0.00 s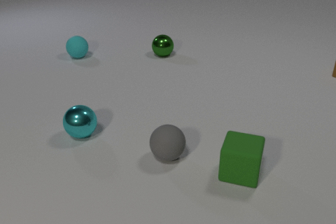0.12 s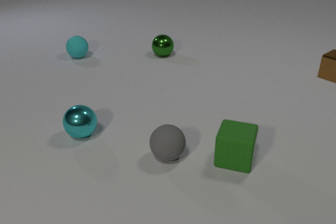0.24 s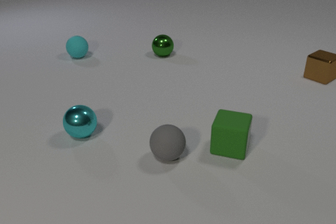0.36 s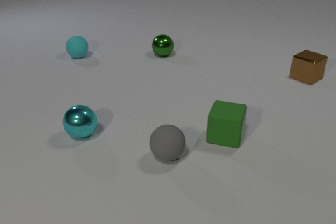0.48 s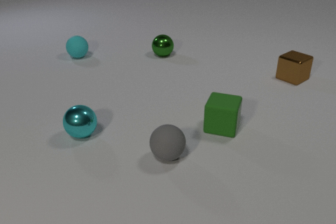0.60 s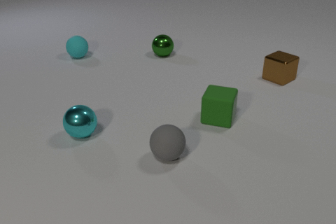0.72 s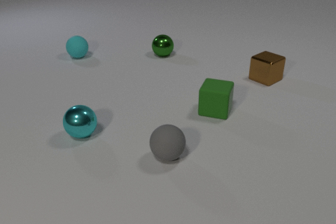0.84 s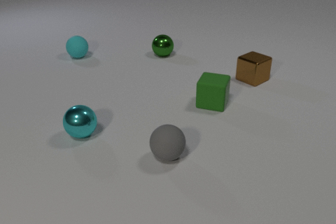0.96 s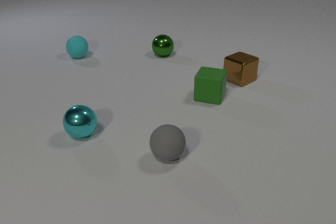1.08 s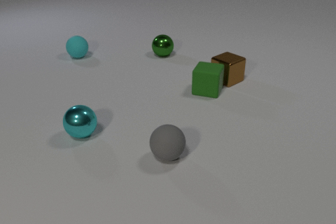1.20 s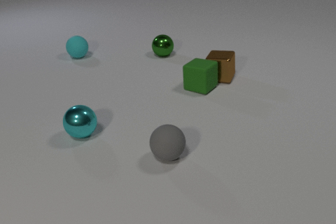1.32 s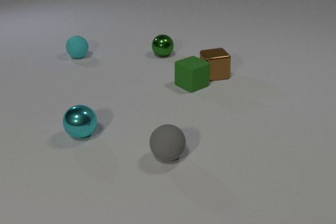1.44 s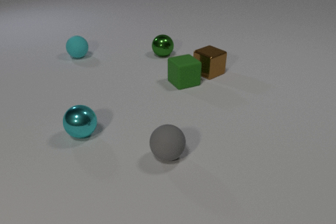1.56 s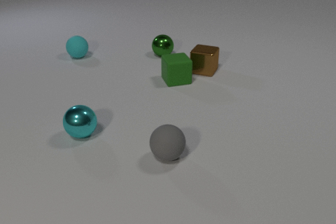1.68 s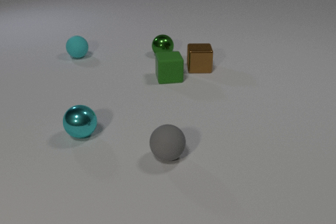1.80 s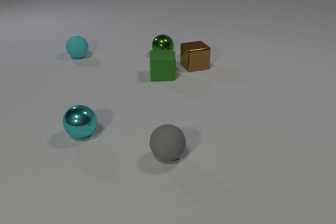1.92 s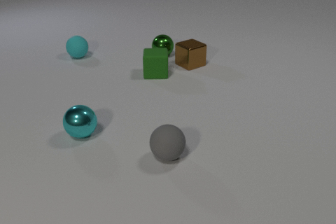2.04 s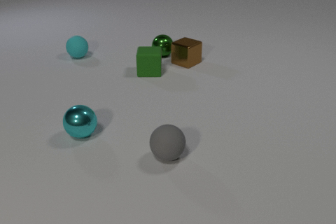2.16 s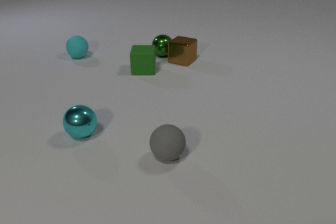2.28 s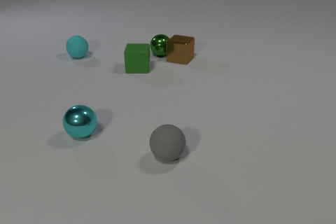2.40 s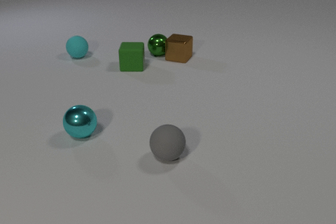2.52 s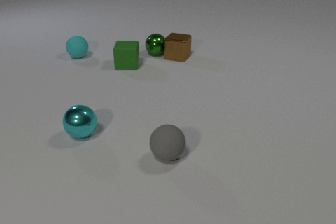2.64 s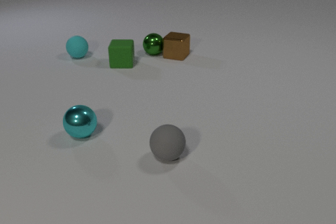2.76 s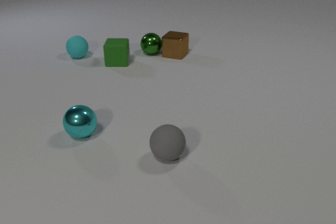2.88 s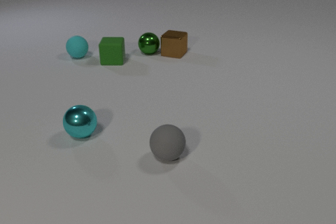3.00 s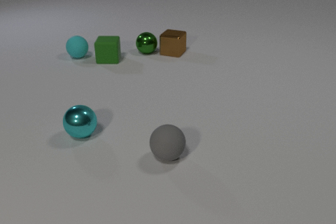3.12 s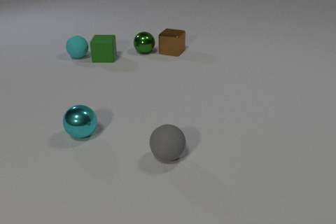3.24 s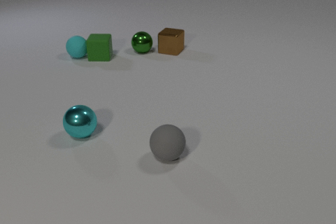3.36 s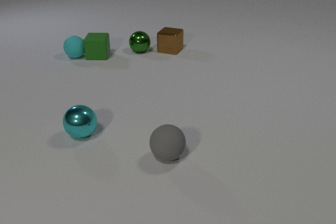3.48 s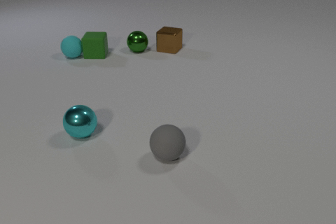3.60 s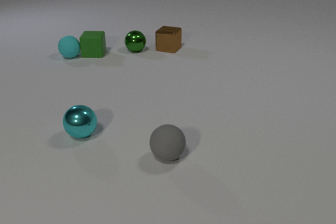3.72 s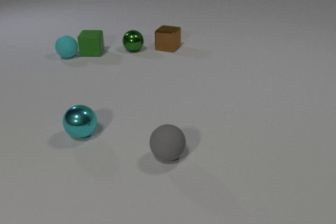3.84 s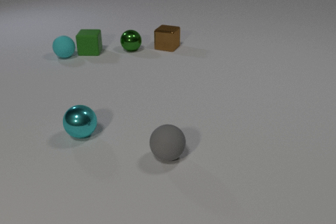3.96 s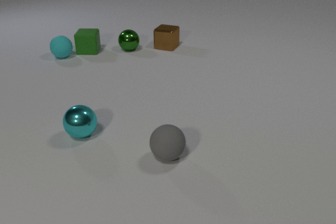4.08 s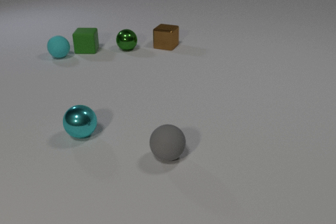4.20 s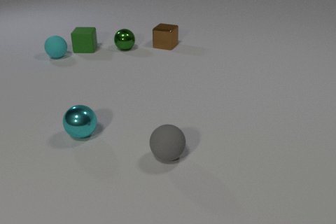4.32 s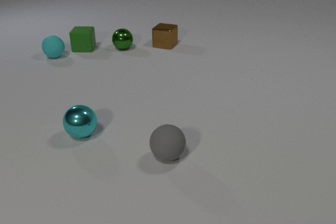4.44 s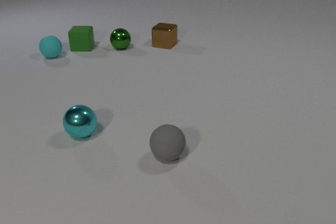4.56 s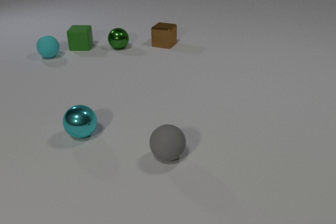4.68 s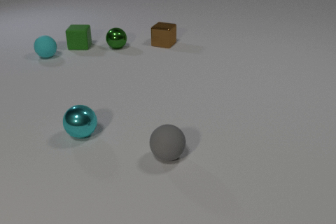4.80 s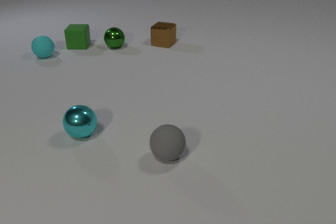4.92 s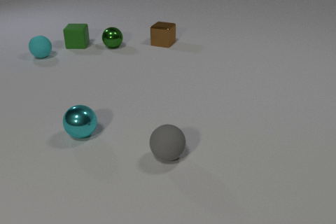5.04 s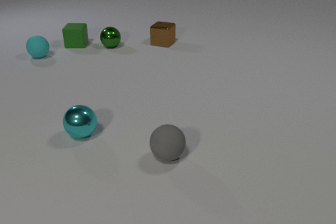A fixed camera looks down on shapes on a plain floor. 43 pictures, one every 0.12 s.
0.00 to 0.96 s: The brown metal cube slides to the left and toward the camera. The green rubber cube slides away from the camera.
0.96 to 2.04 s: The brown metal cube slides to the left and away from the camera, spins counterclockwise seen from above by about 195 degrees, its near face sliding to the right. The green rubber cube slides to the left and away from the camera, spins clockwise seen from above by about 75 degrees, its near face sliding to the left. The brown metal cube and the green rubber cube collide.
2.04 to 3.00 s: The brown metal cube slides away from the camera and to the left. The green rubber cube slides to the left and away from the camera. The green metal sphere rolls to the left and away from the camera. The brown metal cube and the green metal sphere collide.
3.00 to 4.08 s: The brown metal cube slides away from the camera. The green rubber cube slides away from the camera and to the left. The green metal sphere rolls to the left and away from the camera. The cyan rubber sphere rolls to the left. The green rubber cube and the cyan rubber sphere collide.
4.08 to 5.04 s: The brown metal cube slides away from the camera. The green rubber cube slides away from the camera and to the left. The green metal sphere rolls to the left and away from the camera. The cyan rubber sphere rolls to the left.
How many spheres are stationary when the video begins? 4.
How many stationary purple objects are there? 0.
Are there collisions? yes.
